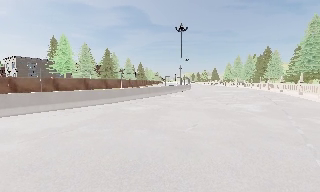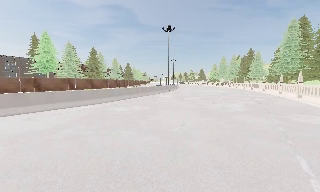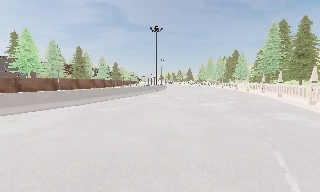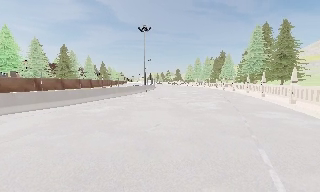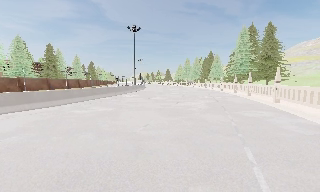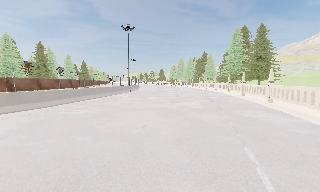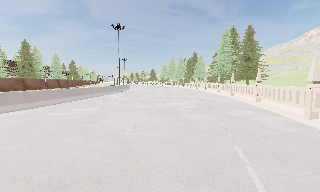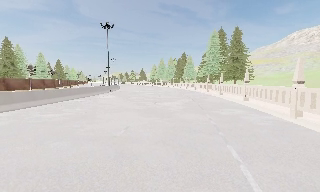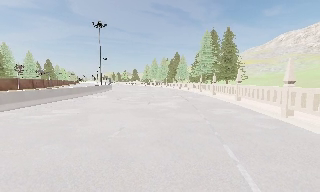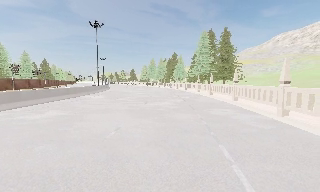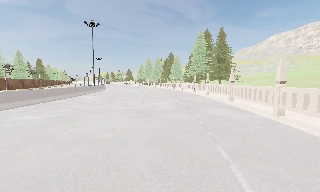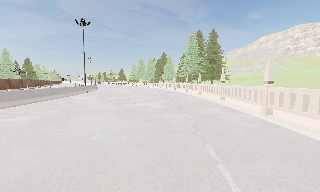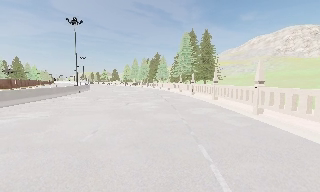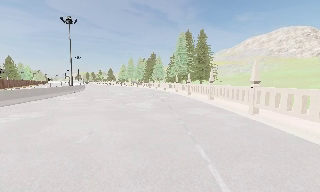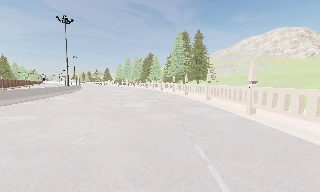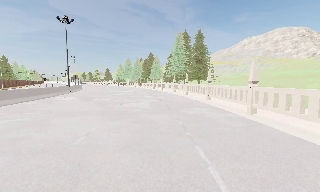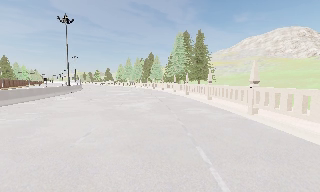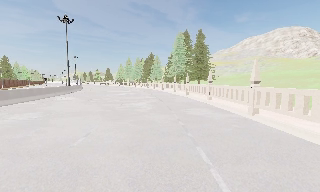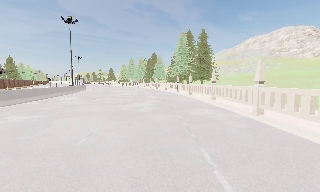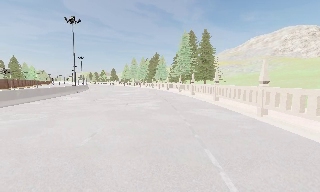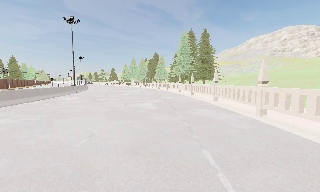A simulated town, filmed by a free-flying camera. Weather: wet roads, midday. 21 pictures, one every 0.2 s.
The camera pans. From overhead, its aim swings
clockwise.
The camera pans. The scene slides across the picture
to the left.
0.0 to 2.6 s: The camera pans to its right, which is clockwise from overhead, by about 35 degrees. It travels forward, about 0.5 m.
2.6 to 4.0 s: The camera shifts only a little, or ends up much as it began.
The film runs forward here.
